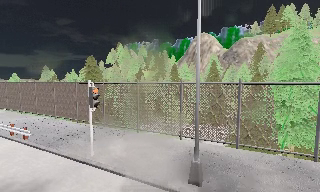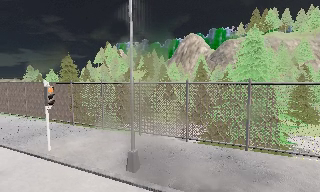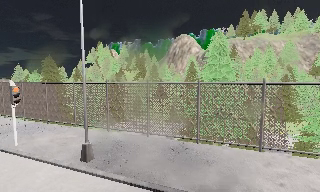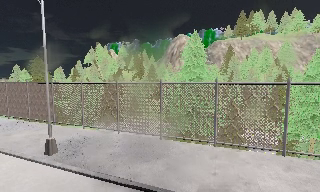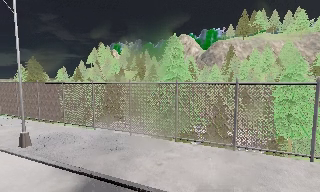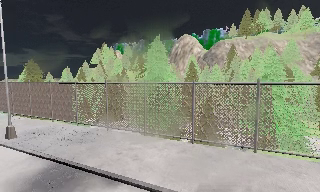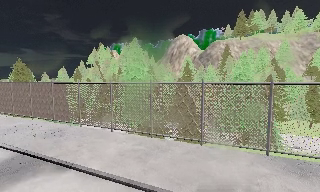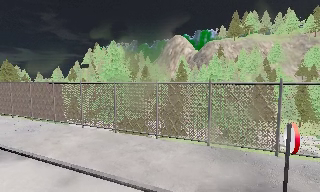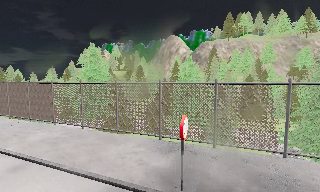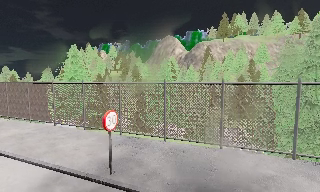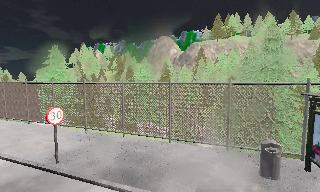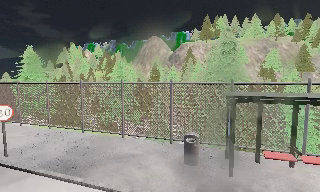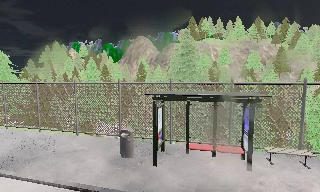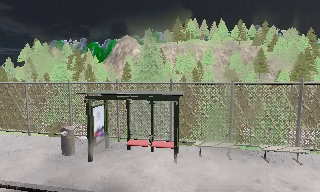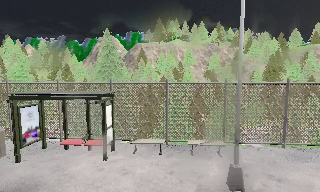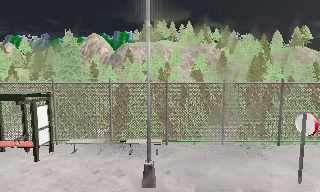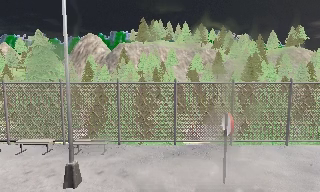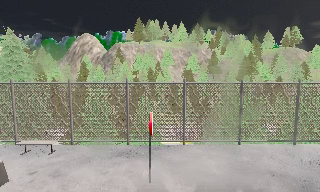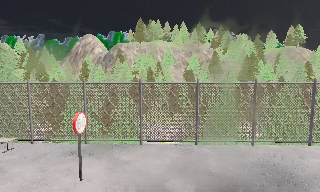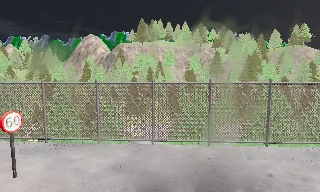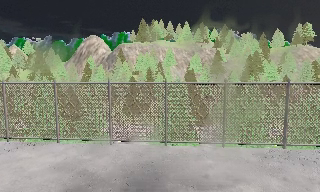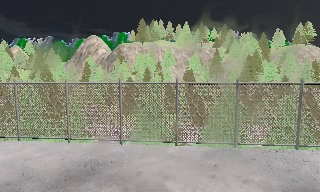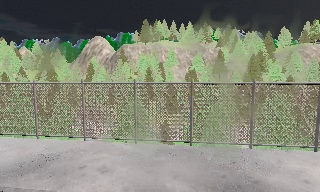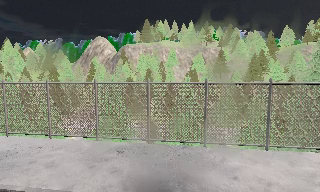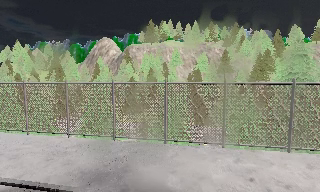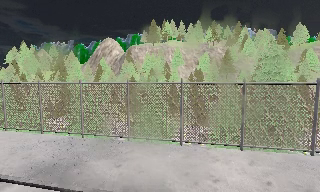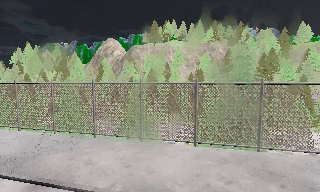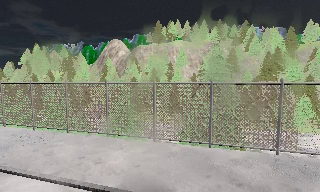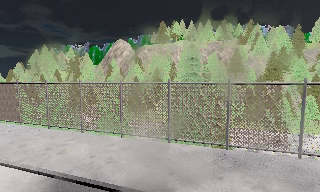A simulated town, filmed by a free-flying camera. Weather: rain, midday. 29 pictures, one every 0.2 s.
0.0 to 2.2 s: The camera travels to its right, about 25 m, so close, fixed things drift to the left.
2.2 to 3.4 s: The camera pans to its right, which is clockwise from overhead, by about 20 degrees. It travels to its right, about 13 m, so close, fixed things drift to the left.
3.4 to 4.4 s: The camera travels to its right, about 12 m, so close, fixed things drift to the left.
4.4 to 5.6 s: The camera pans to its left, which is counterclockwise from overhead, by about 10 degrees. It travels to its right, about 14 m, so close, fixed things drift to the left.
The film runs backward here.
